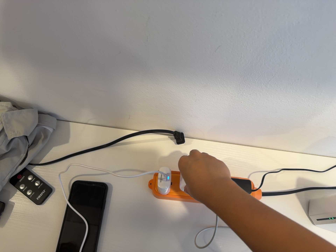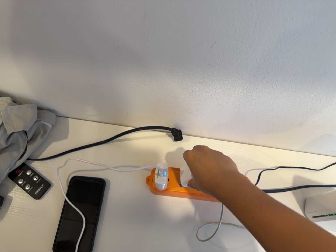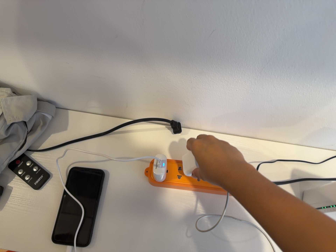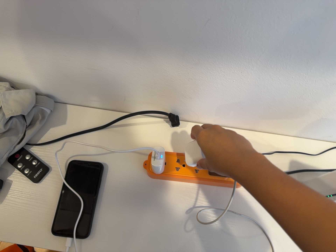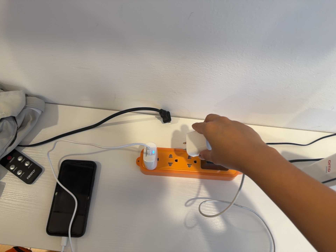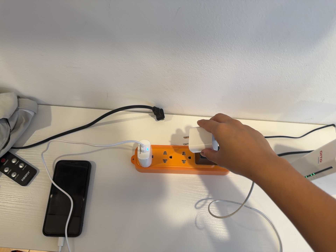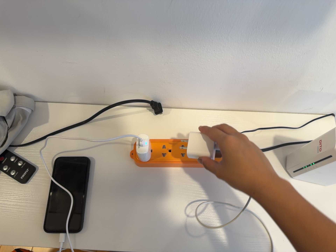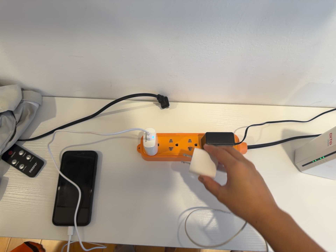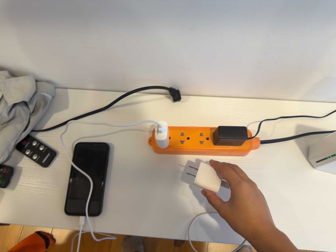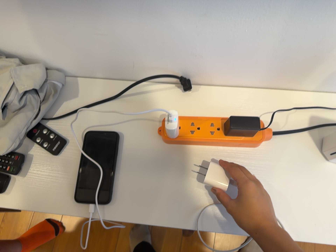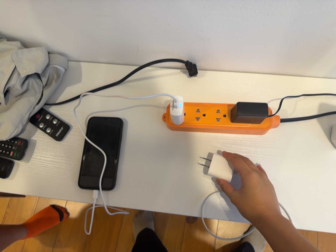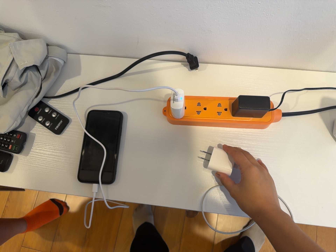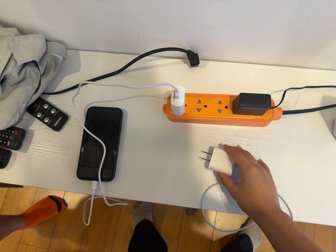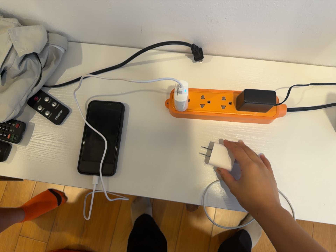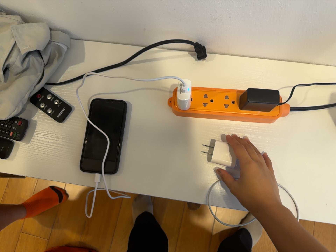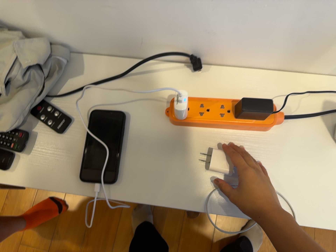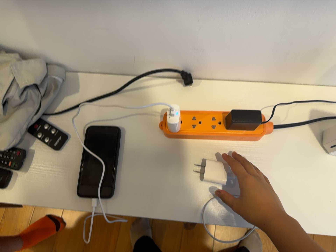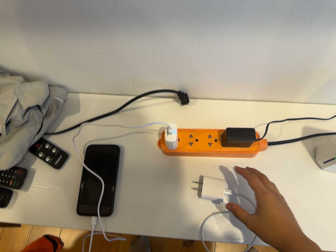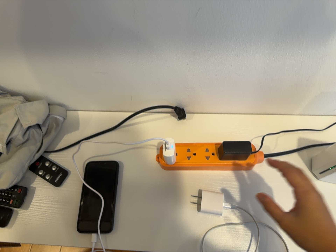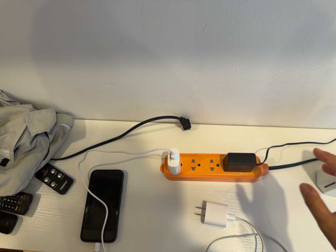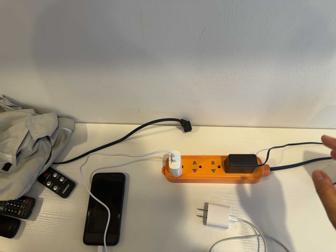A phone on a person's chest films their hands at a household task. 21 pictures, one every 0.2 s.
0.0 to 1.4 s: The camera travels toward the bottom of its view, about 6 cm, so close, fixed things drift upward.
1.4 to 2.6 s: The camera's aim tips toward the bottom of its view by about 10 degrees, and the scene shifts upward.
2.6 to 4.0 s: The camera travels backward, about 6 cm, so what stands in front gets smaller. Its aim tips toward the top of its view by about 15 degrees, and the scene shifts downward.
The film runs backward here.
